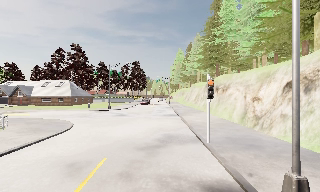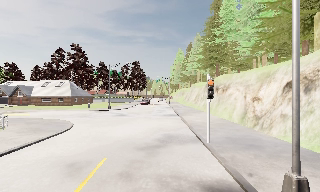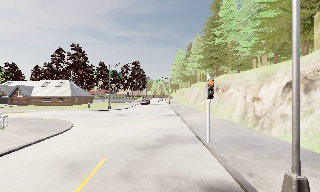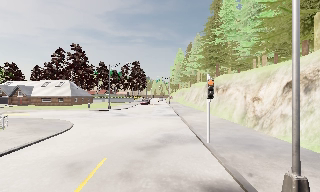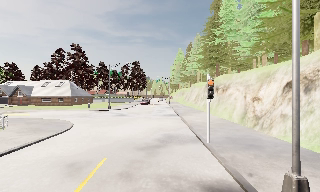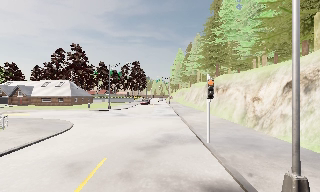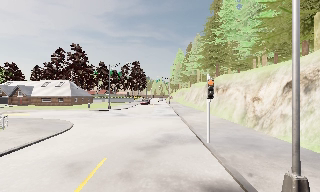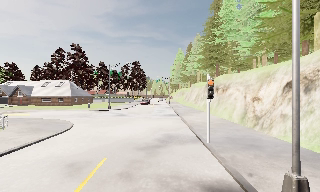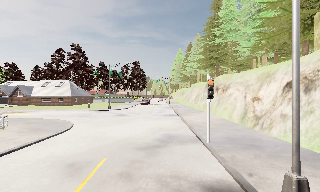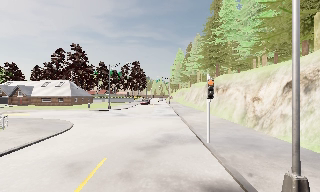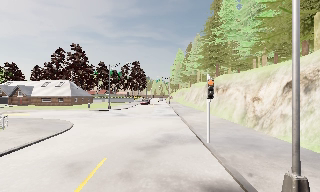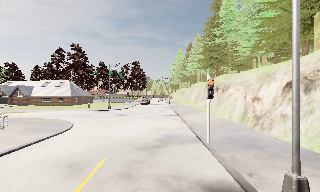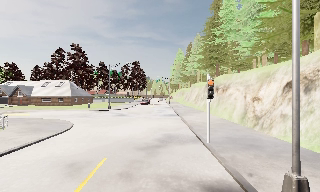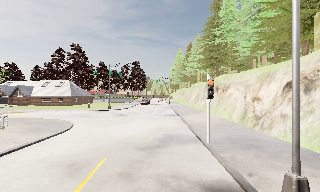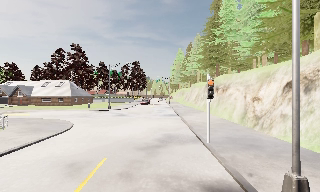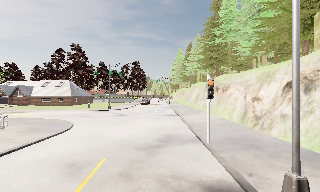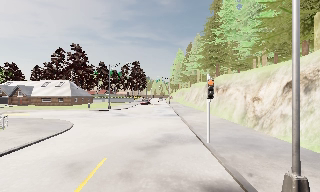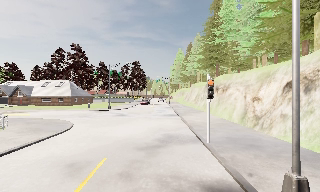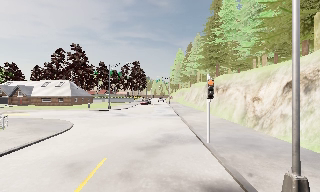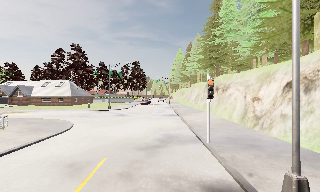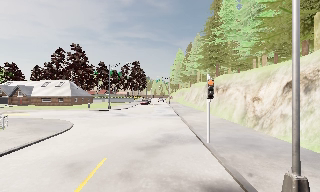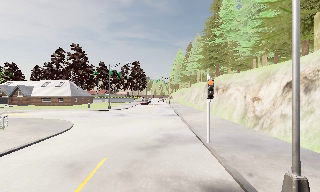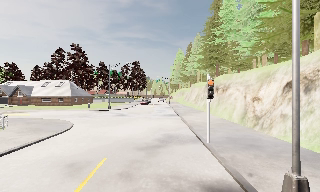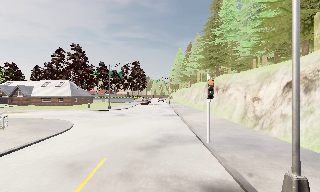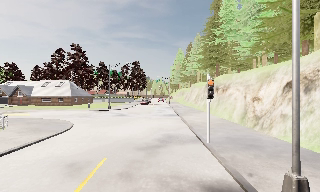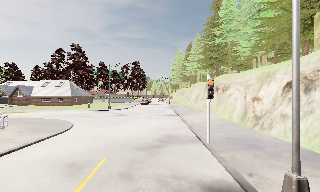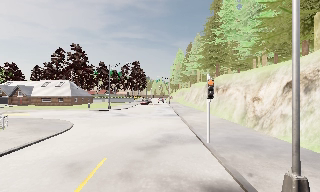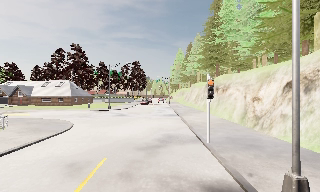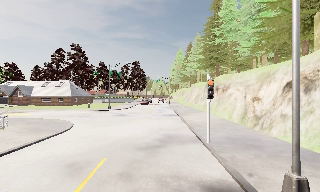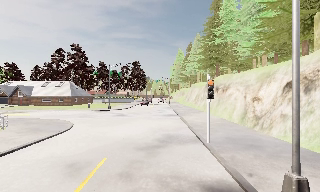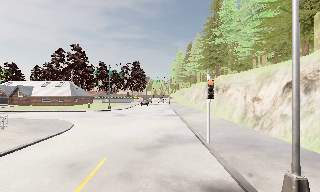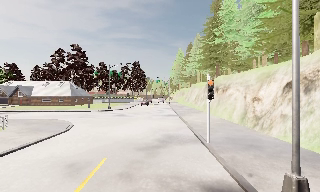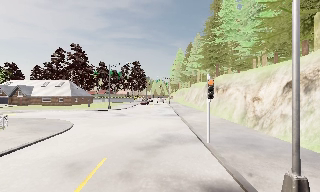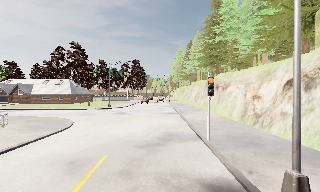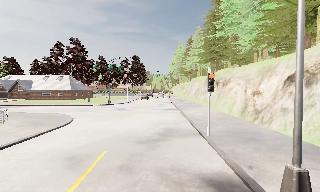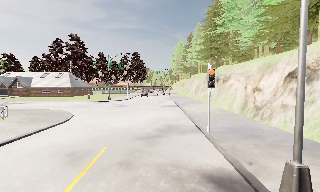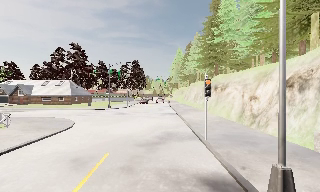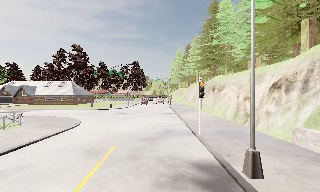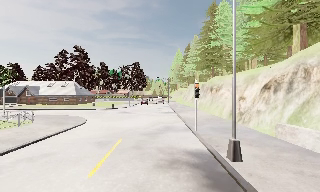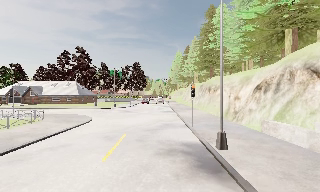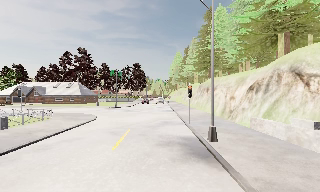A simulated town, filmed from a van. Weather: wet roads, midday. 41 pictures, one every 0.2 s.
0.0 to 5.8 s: The camera keeps its place and its aim.
5.8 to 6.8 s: The camera shifts only a little, or ends up much as it began.
6.8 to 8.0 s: The camera travels backward, about 5 m, so what stands in front gets smaller. It gains speed.
The film runs backward here.
